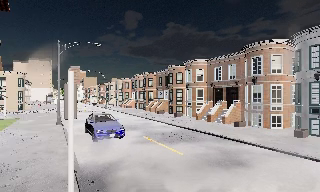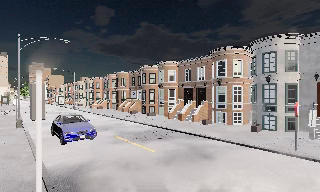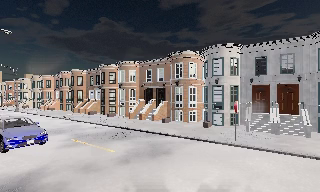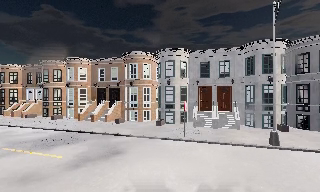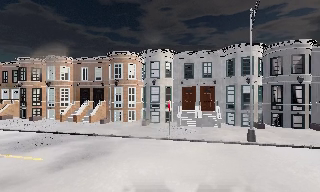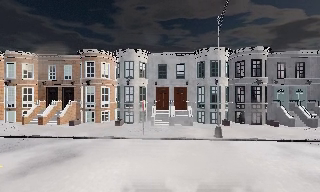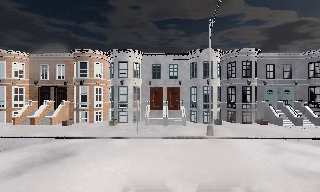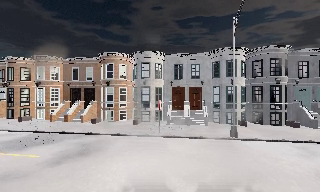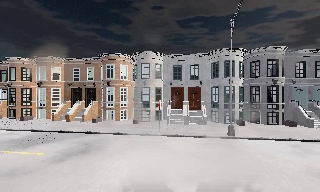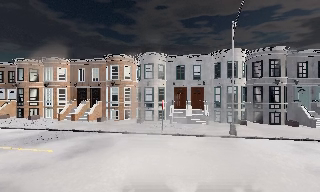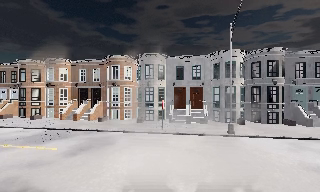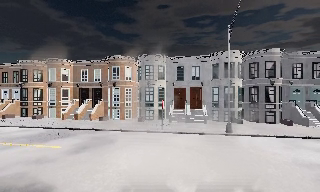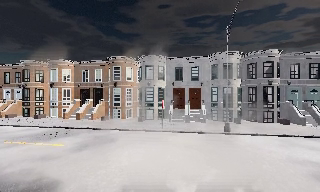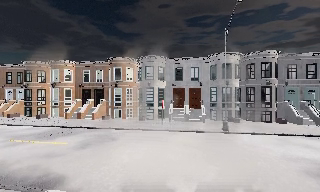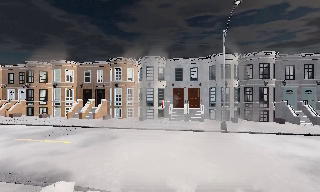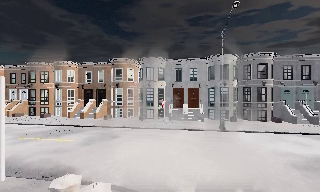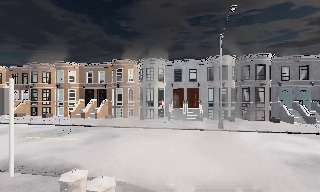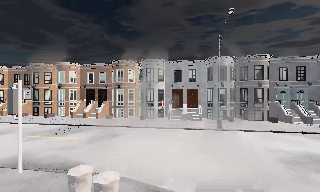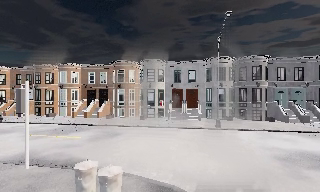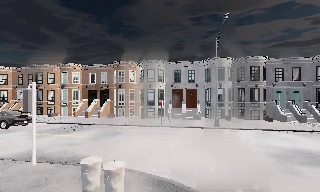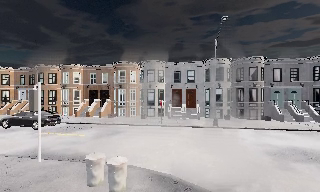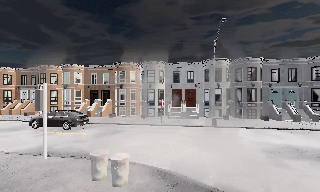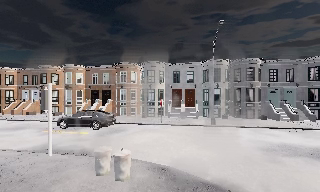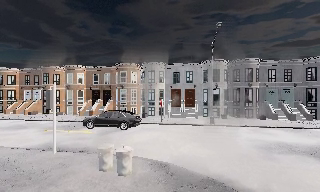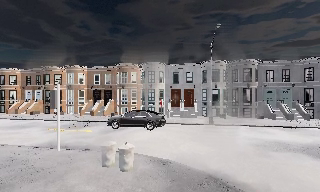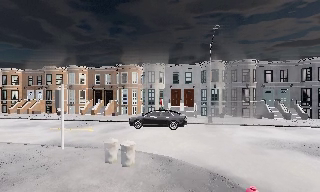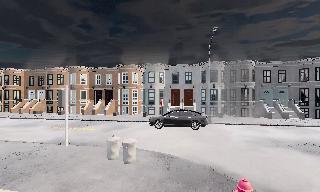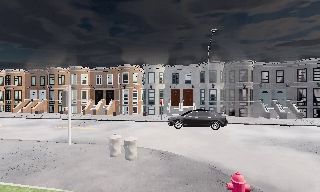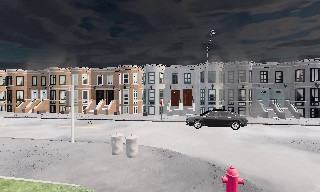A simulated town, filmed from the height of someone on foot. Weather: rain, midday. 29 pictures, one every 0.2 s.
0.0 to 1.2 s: The camera pans to its right, which is clockwise from overhead, by about 55 degrees. It travels backward, about 1.5 m.
1.2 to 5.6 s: The camera travels backward, about 6 m, so what stands in front gets smaller.
The film runs backward here.
